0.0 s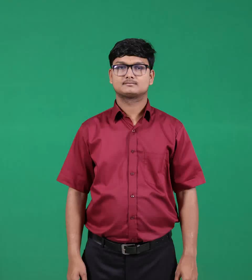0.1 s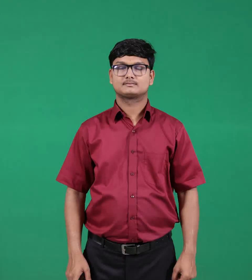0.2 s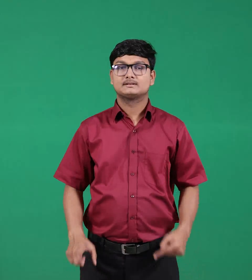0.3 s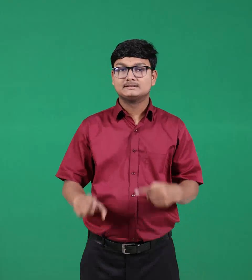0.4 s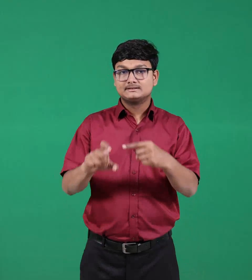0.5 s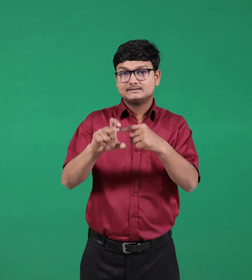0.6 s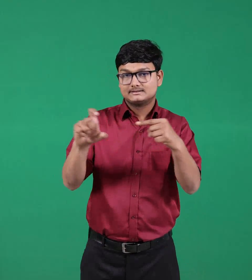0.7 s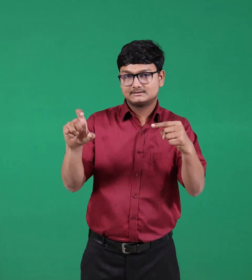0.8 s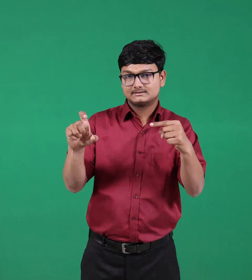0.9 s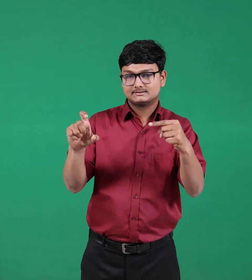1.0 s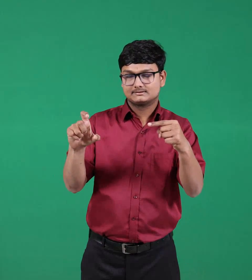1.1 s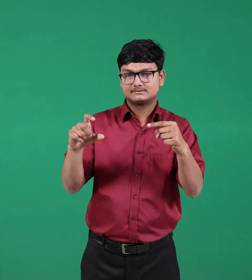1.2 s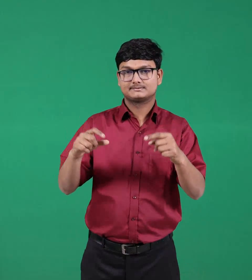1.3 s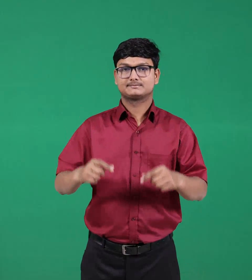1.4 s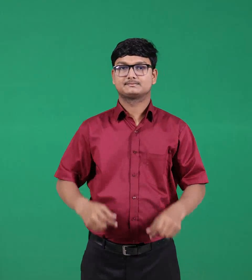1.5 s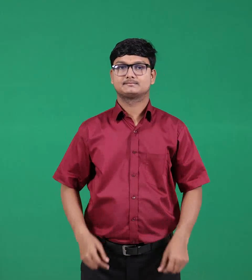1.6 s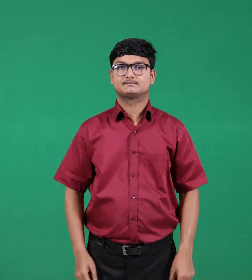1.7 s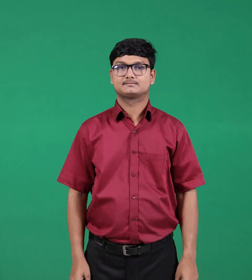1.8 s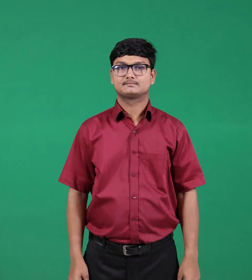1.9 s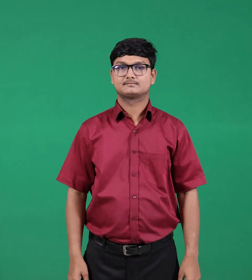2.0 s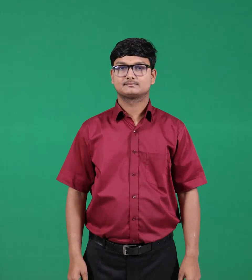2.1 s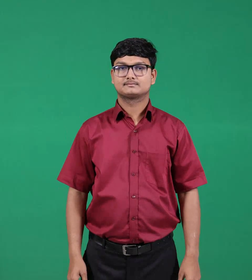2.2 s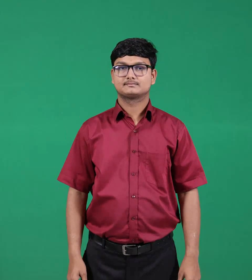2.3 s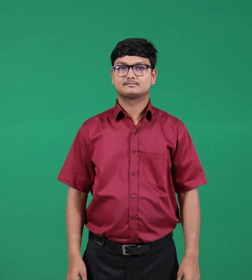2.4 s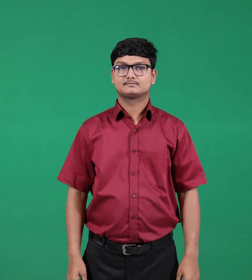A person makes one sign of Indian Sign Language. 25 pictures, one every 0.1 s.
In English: enemy
